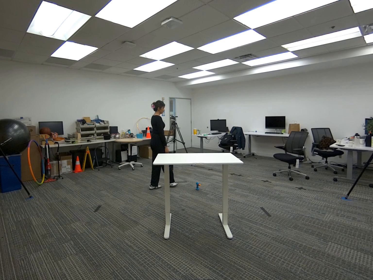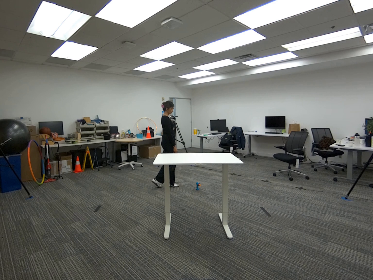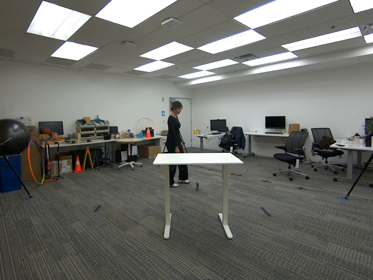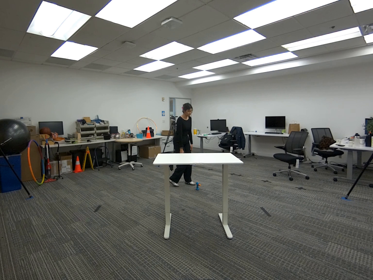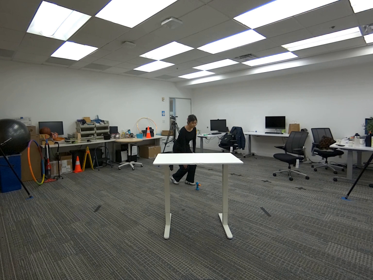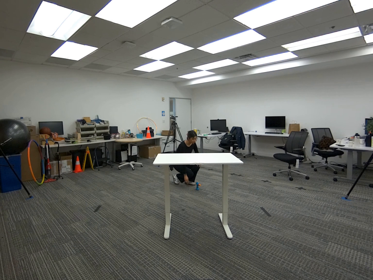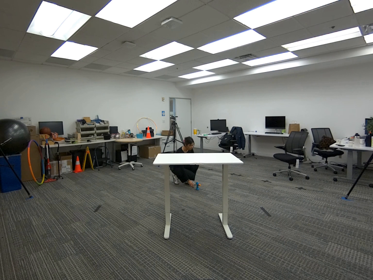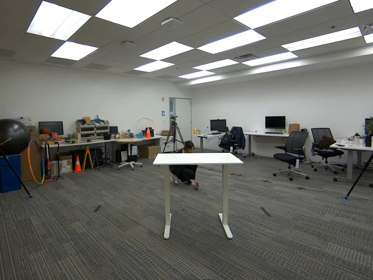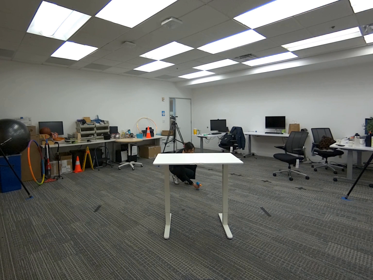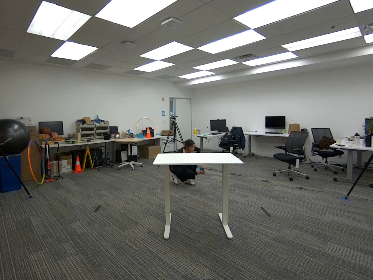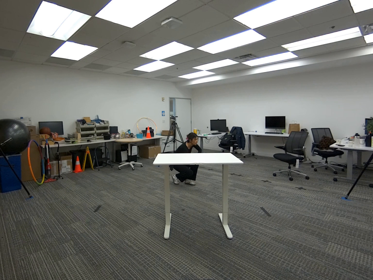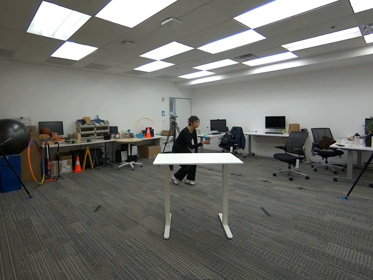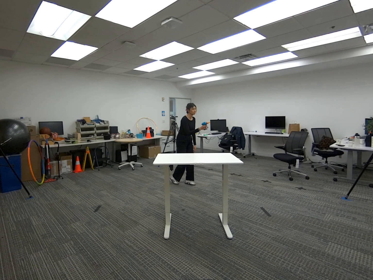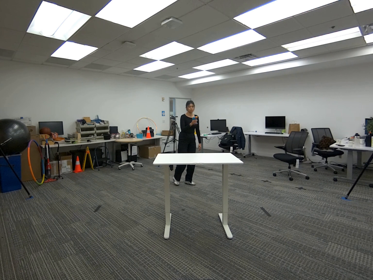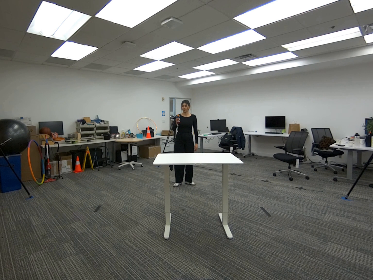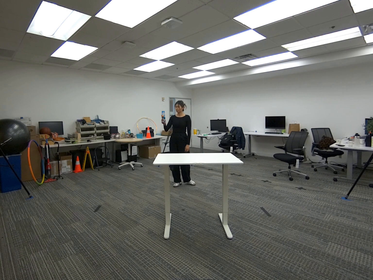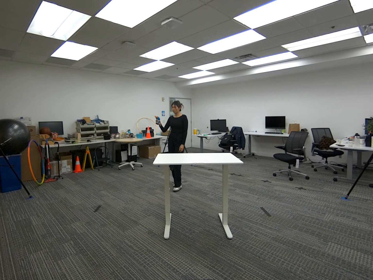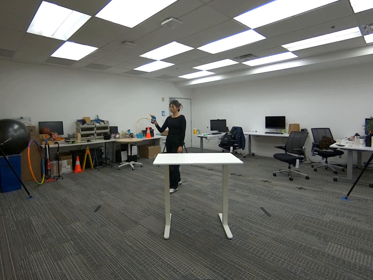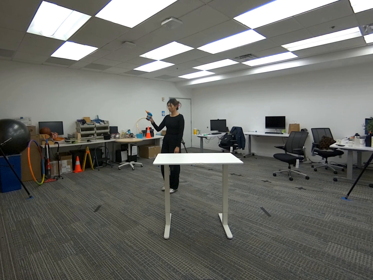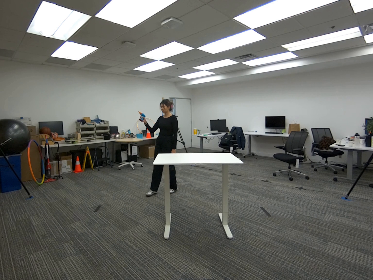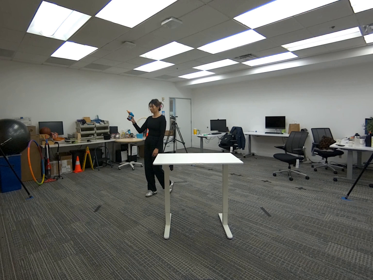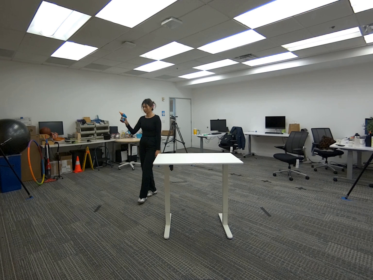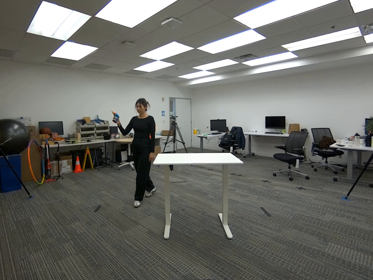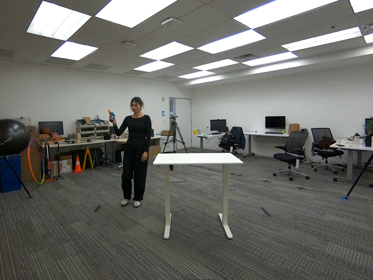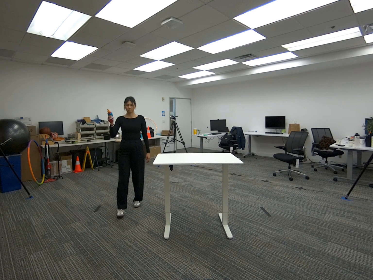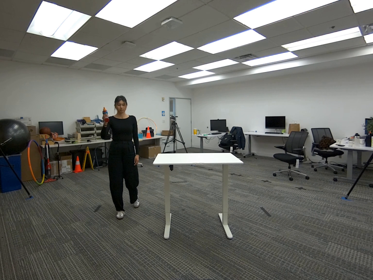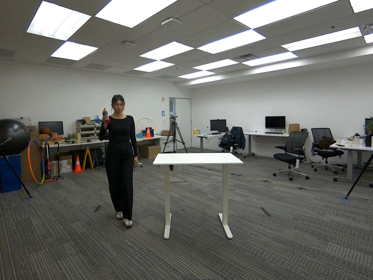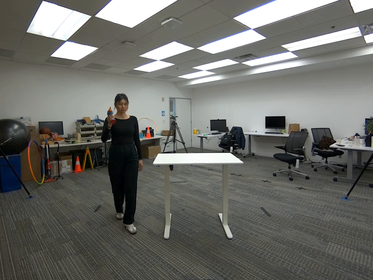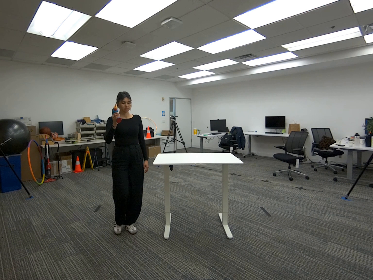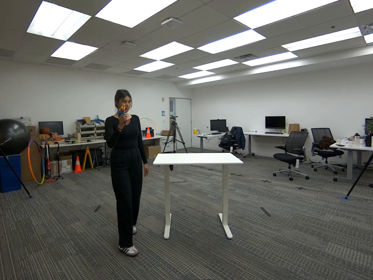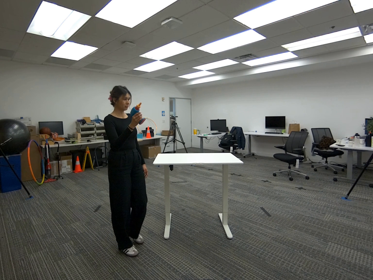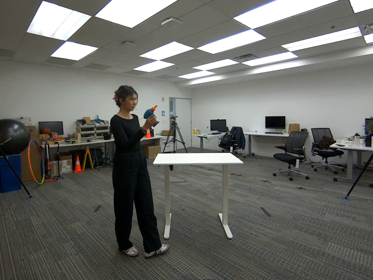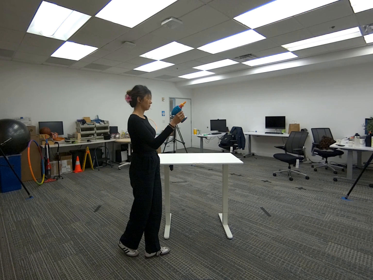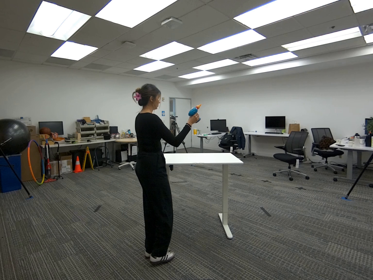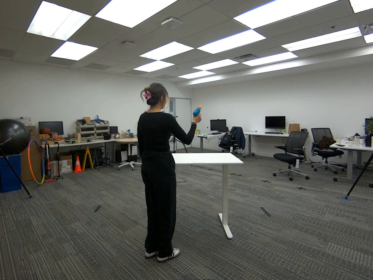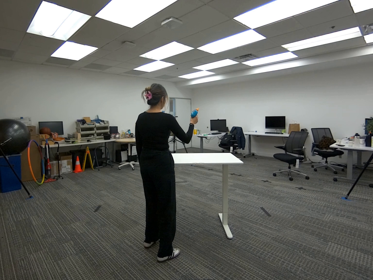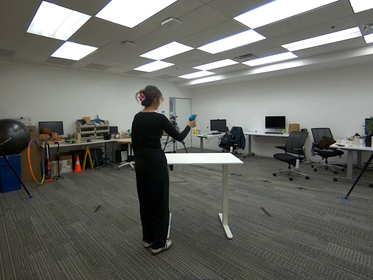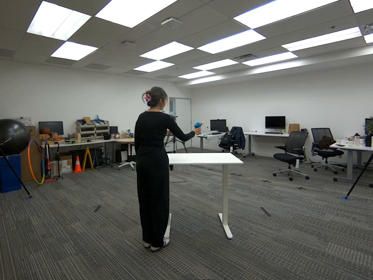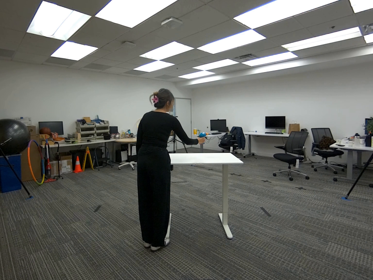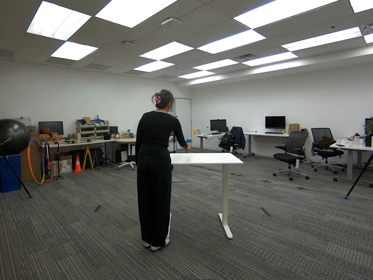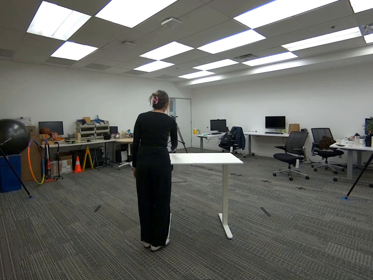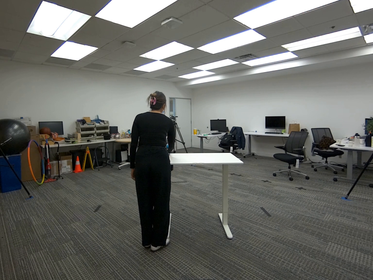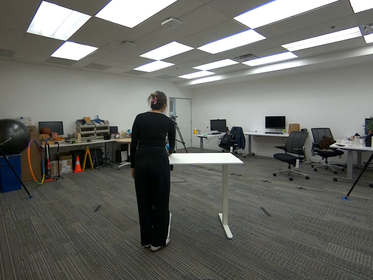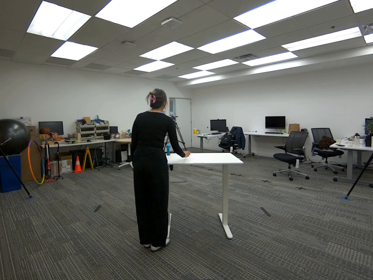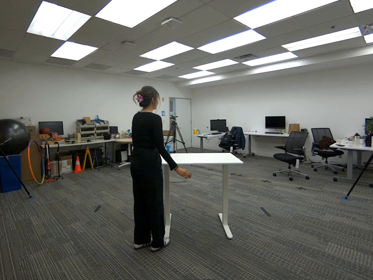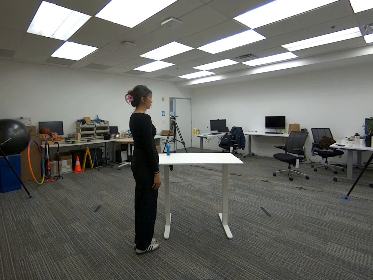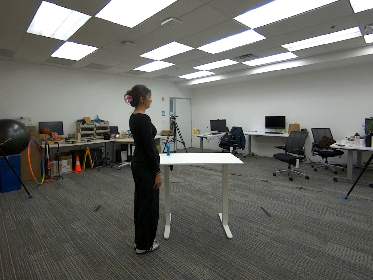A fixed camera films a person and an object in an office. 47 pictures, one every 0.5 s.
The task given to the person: Walk over to the toy drill on the ground and pick up the toy drill and place the toy drill on the white desk.
